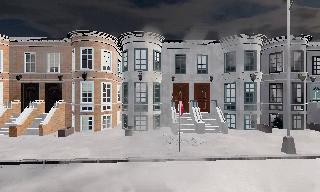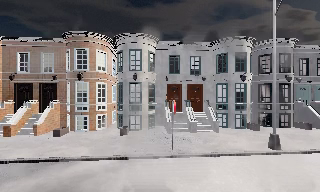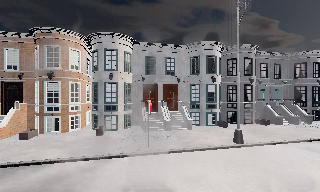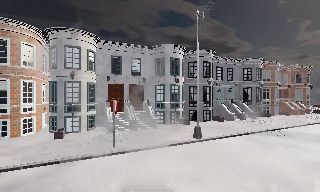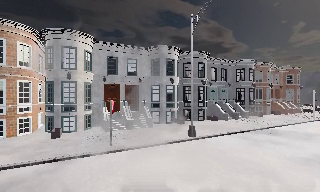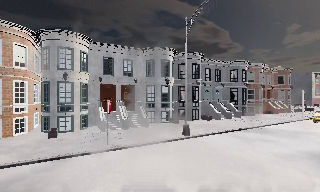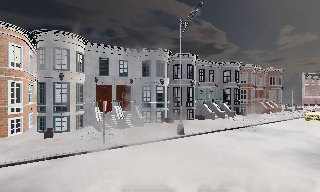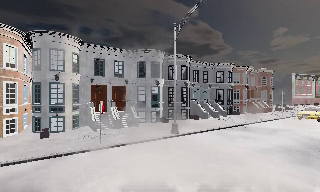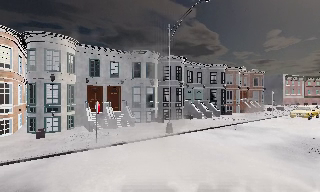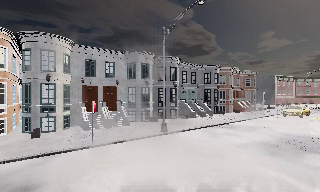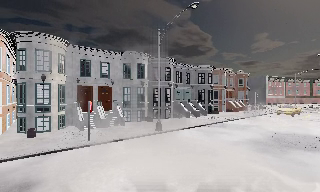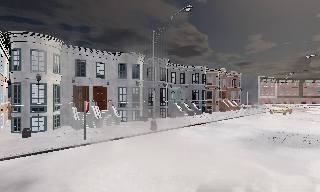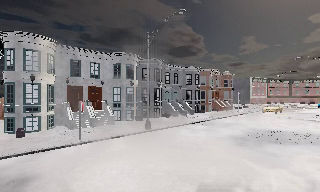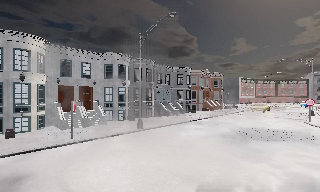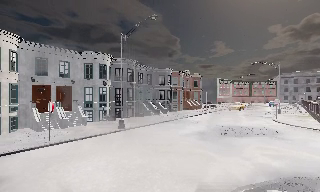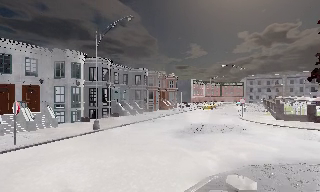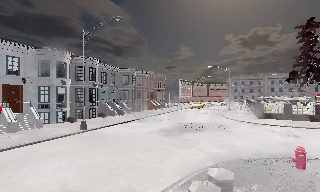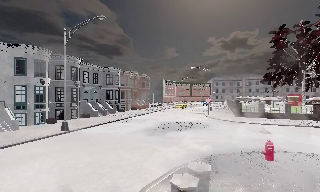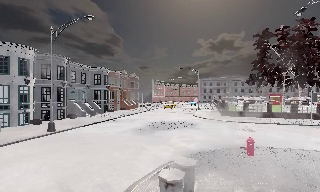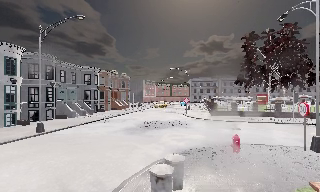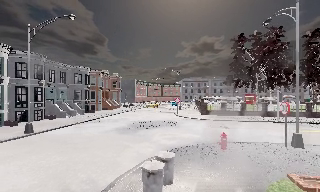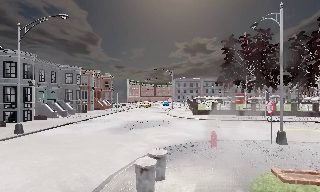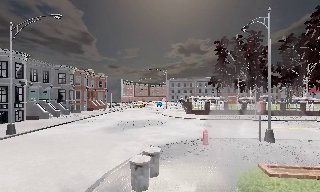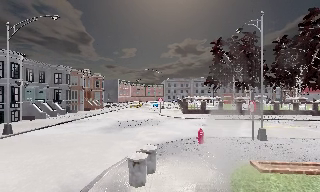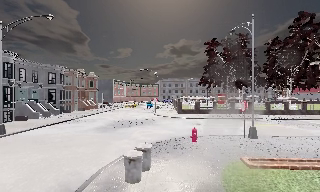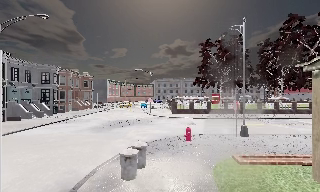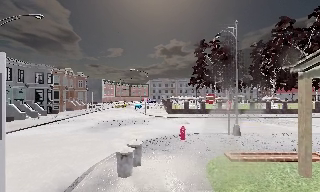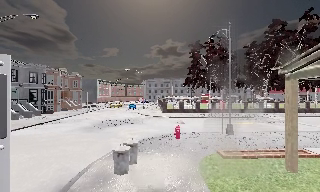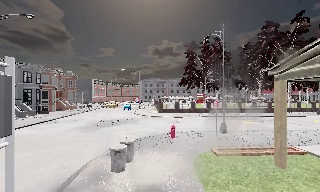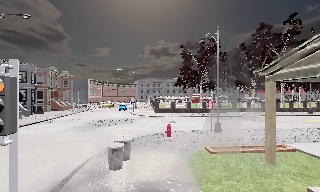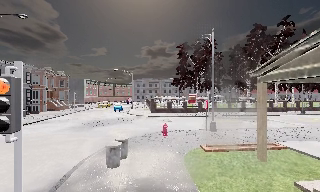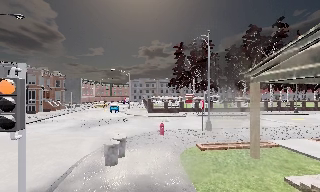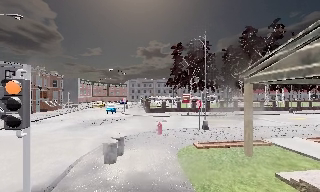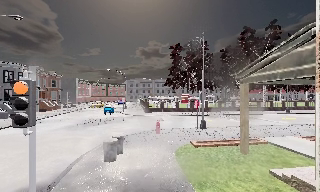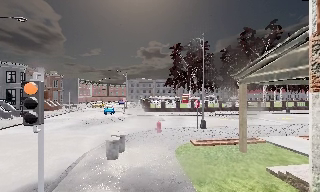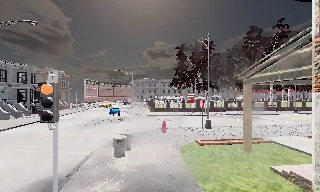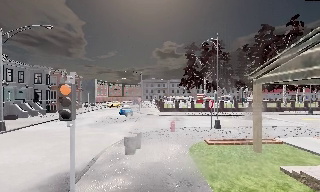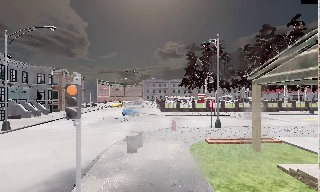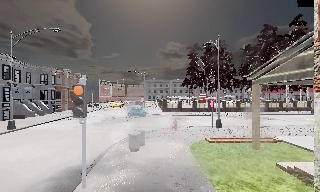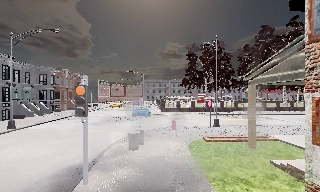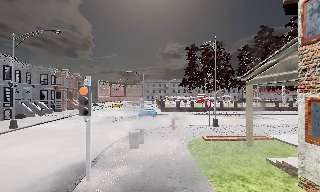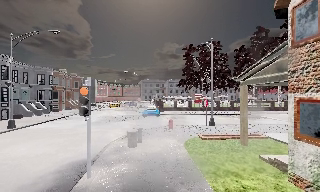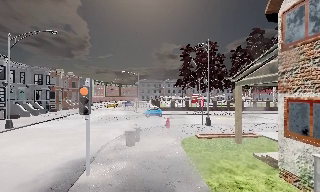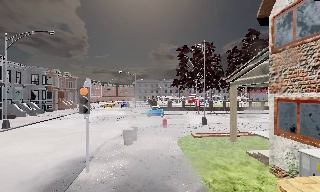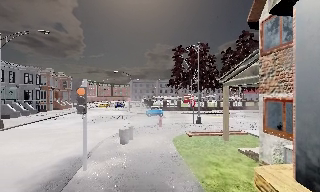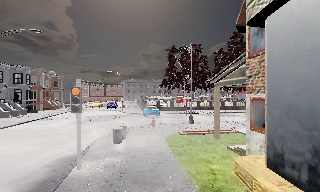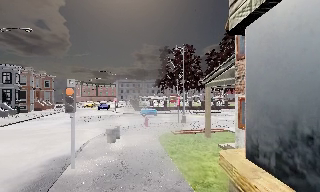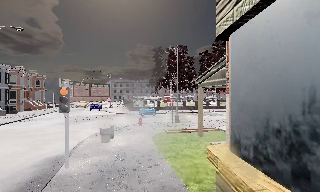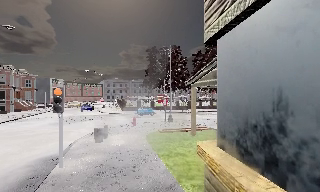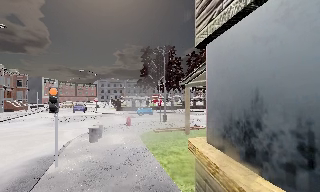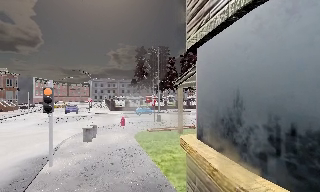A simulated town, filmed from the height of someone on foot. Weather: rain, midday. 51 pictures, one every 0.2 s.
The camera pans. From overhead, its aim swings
clockwise.
The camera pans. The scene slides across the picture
to the left.
0.0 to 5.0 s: The camera pans to its right, which is clockwise from overhead, by about 85 degrees. It travels backward, about 7 m.
5.0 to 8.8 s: The camera travels backward, about 4 m, so what stands in front gets smaller.
8.8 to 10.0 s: The scene slides to the left, as the camera pans about 15 degrees to its right. It travels backward, about 1 m, so what stands in front gets smaller.
The film runs backward here.
